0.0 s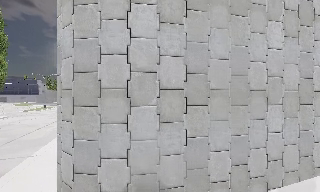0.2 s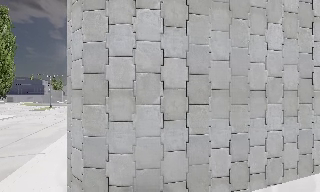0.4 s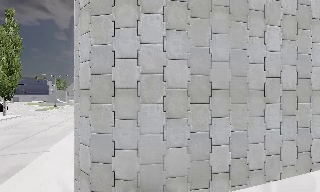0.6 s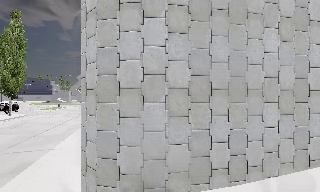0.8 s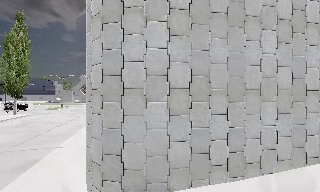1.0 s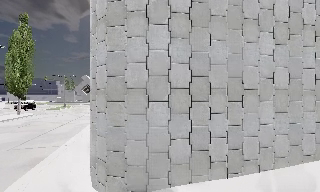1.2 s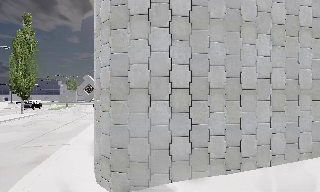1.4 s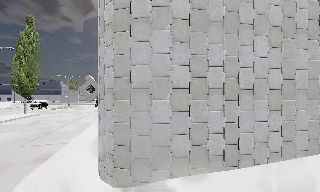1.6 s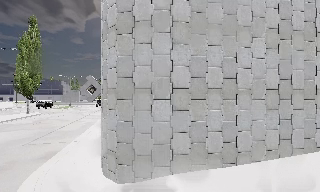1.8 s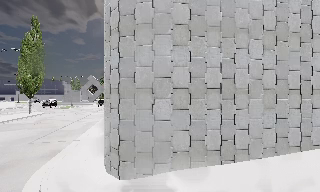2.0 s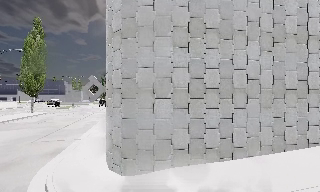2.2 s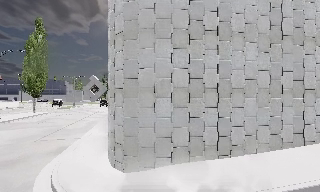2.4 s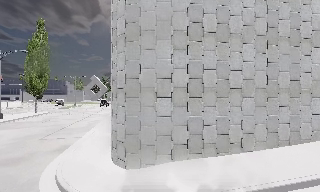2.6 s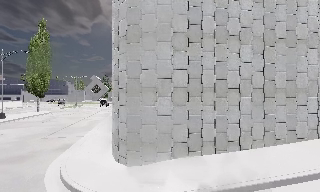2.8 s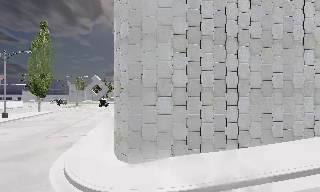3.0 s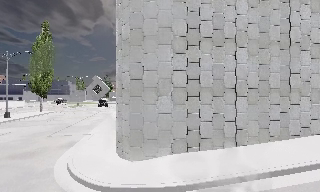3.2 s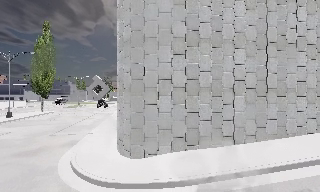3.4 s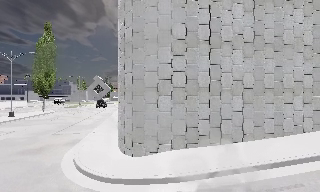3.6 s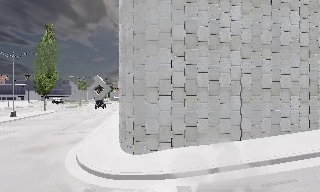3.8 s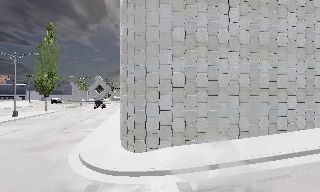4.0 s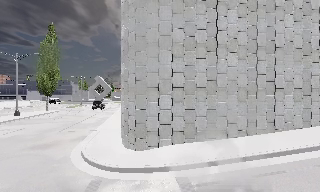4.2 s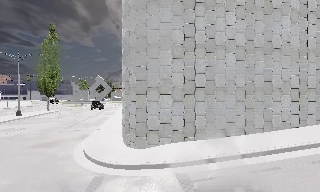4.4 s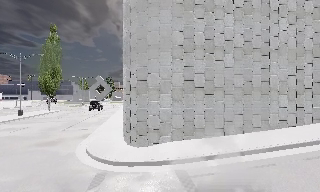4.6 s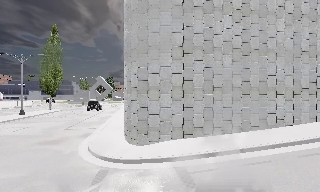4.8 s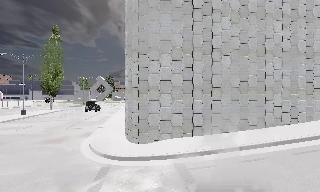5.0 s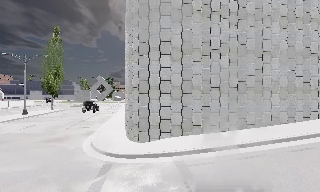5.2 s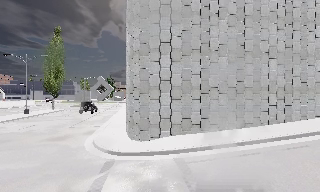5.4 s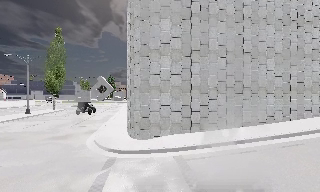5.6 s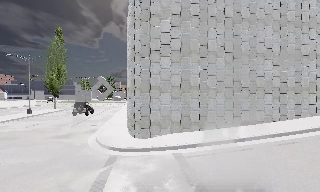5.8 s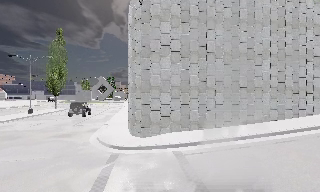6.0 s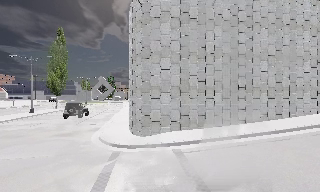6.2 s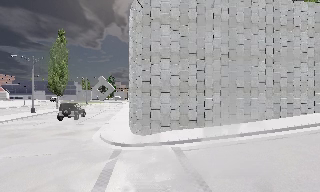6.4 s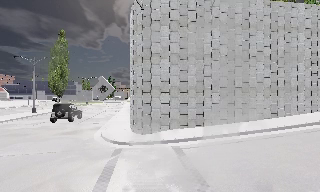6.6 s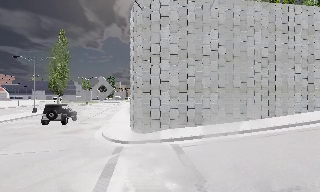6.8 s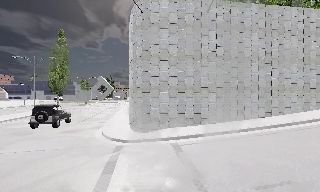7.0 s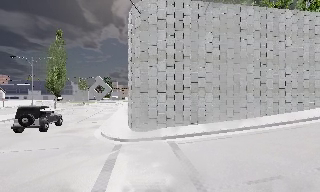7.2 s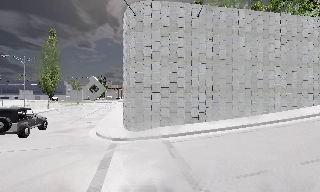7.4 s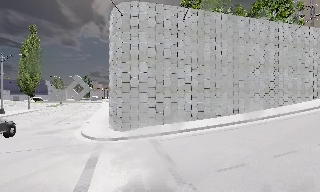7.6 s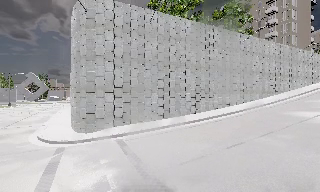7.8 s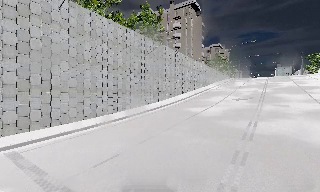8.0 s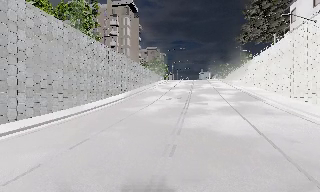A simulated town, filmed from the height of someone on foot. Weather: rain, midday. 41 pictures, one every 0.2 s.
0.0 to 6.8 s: The camera travels backward, about 7 m, so what stands in front gets smaller.
6.8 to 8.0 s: The camera swings to its right by about 70 degrees, and the scene slides to the left. It travels backward, about 1 m.
The film runs backward here.
